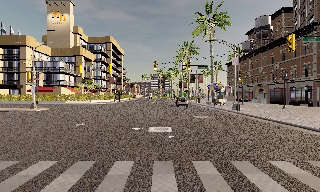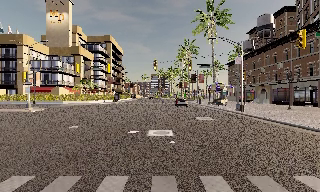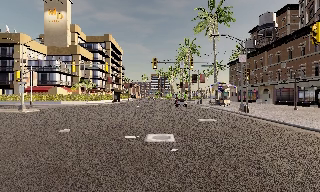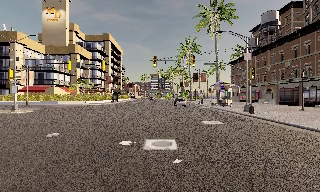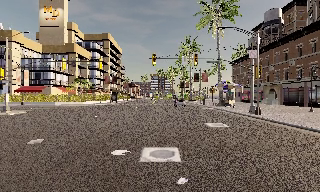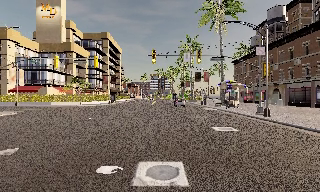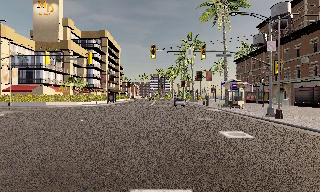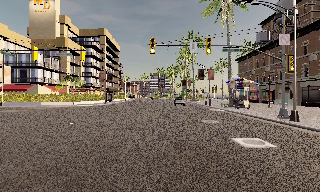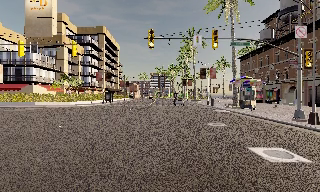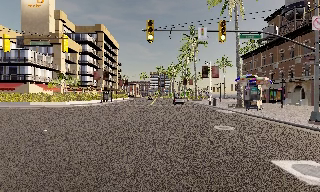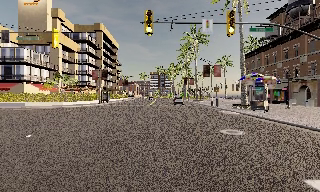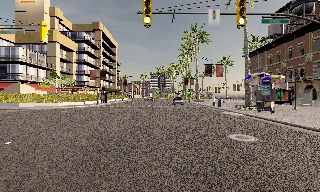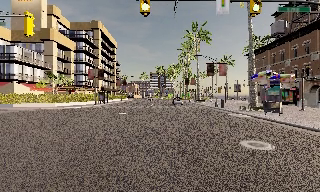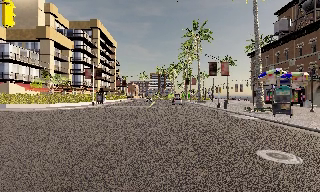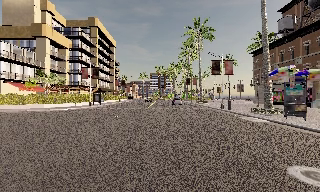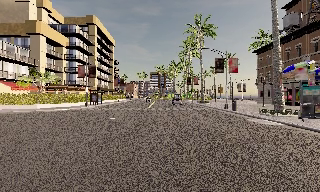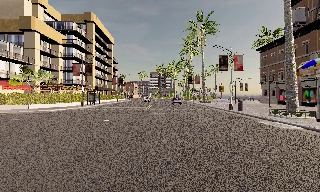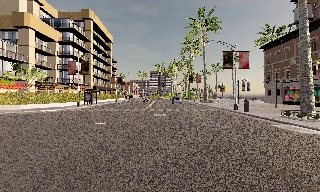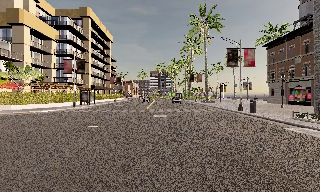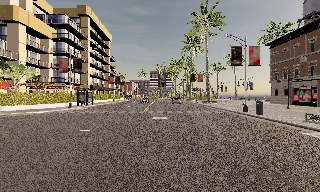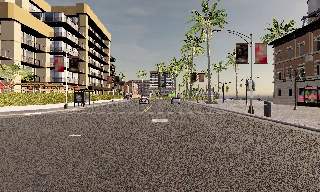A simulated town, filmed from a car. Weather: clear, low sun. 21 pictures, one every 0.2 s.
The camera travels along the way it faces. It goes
forward.
0.0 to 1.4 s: The camera travels forward, about 7 m, so what stands in front looms larger. It gains speed.
1.4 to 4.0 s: The camera travels forward, about 14 m, so what stands in front looms larger.
The film runs forward here.
